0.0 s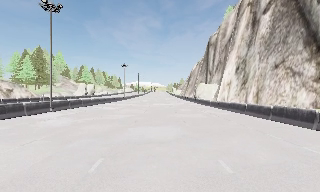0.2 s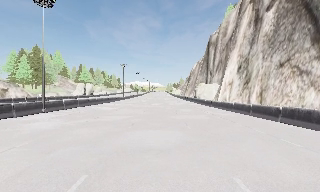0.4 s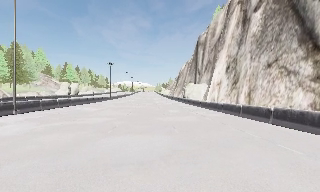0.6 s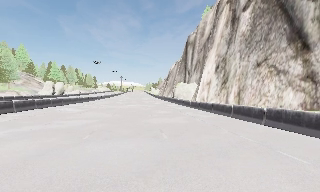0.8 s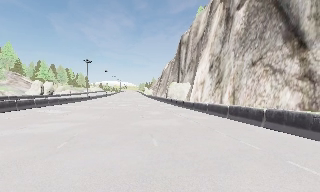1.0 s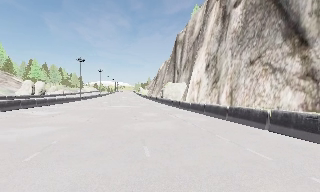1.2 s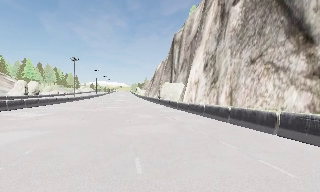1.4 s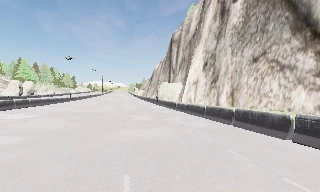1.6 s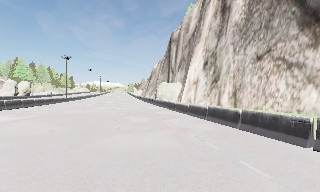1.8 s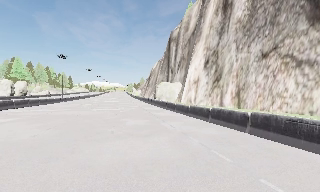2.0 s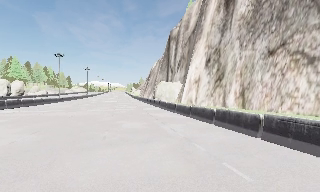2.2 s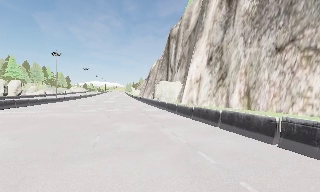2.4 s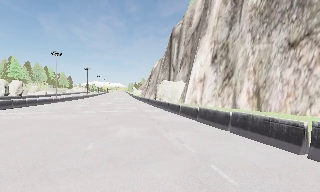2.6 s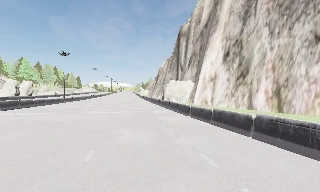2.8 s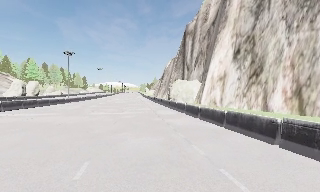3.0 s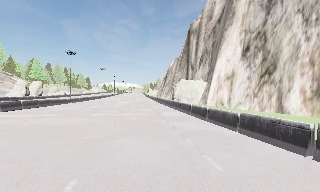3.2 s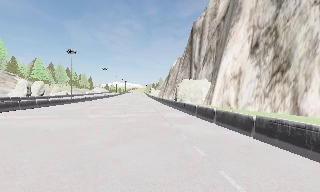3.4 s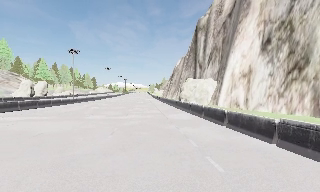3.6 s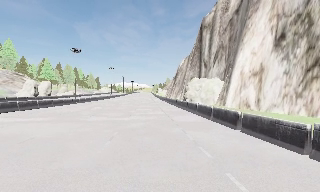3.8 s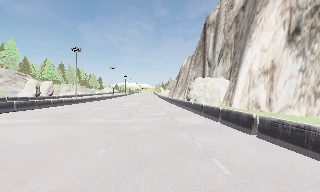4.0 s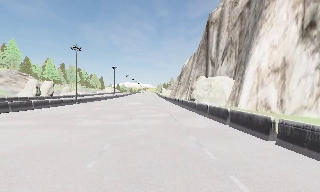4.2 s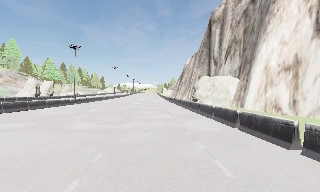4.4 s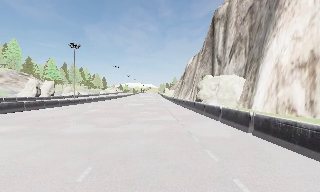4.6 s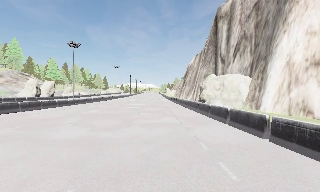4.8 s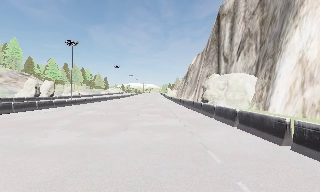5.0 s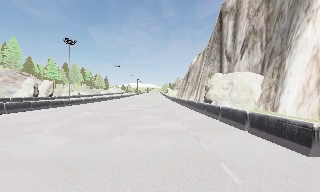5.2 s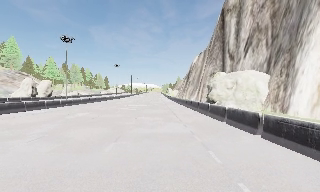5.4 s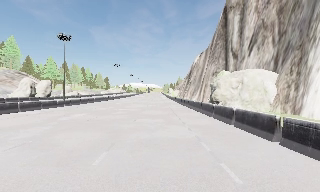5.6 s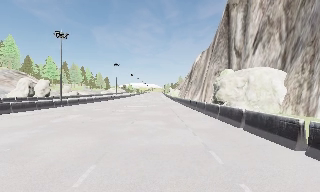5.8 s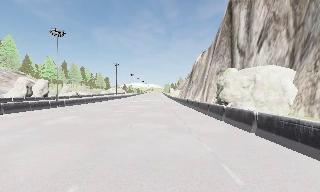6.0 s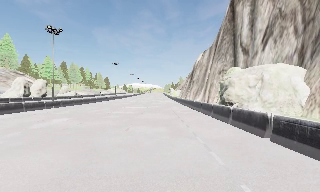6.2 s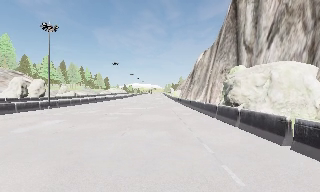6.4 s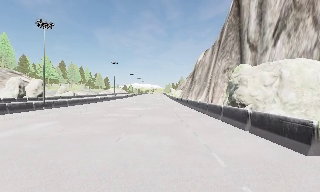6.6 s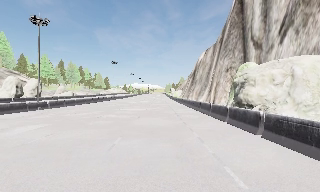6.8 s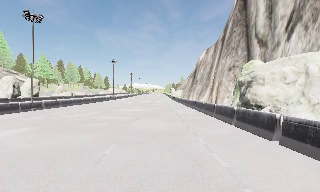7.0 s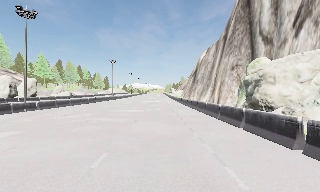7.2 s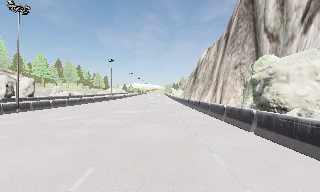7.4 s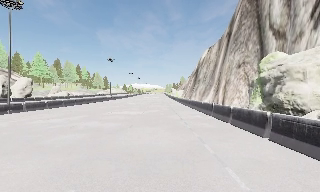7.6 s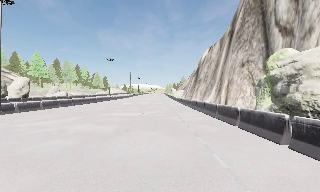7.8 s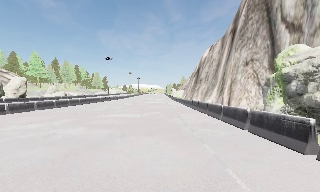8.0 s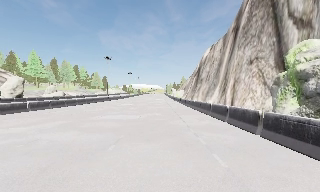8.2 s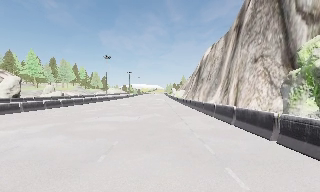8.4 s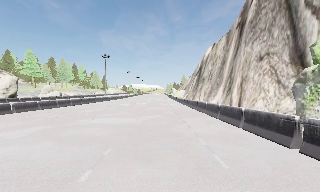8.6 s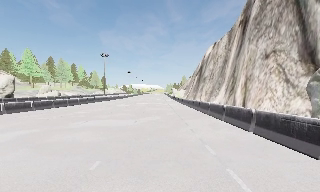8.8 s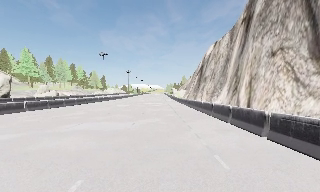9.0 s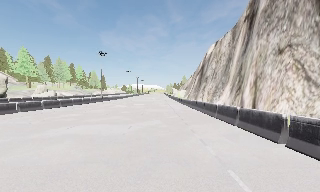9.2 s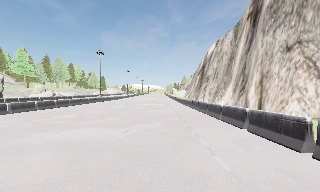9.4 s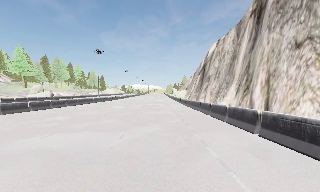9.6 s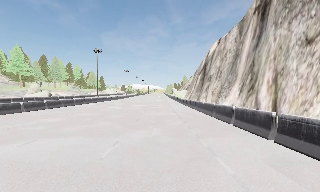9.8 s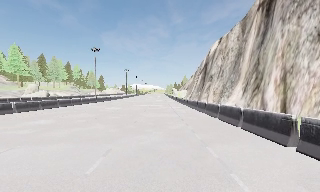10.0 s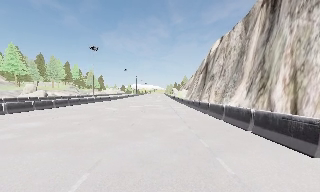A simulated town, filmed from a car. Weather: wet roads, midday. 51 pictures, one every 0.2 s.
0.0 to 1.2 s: The camera pans to its right, which is clockwise from overhead, by about 15 degrees. It travels forward, about 6 m, so what stands in front looms larger.
1.2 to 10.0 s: The scene slides to the right, as the camera pans about 10 degrees to its left. It travels forward, about 45 m, so what stands in front looms larger.
The film runs forward here.
